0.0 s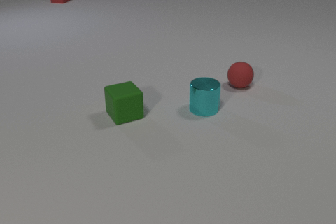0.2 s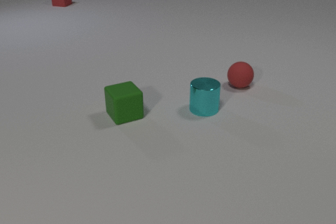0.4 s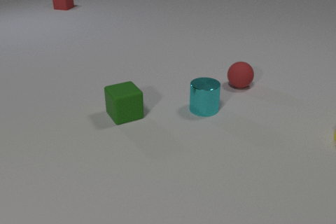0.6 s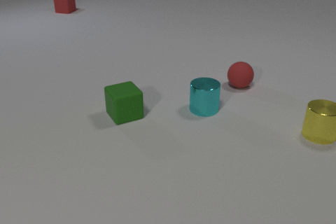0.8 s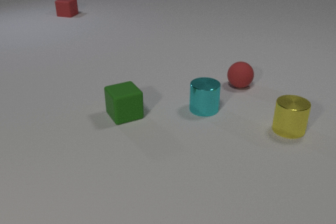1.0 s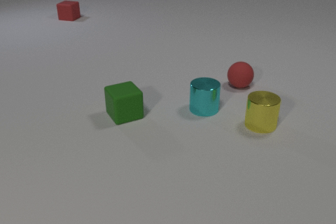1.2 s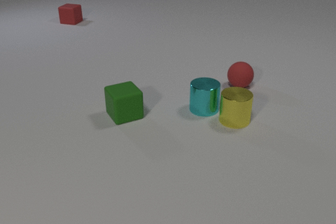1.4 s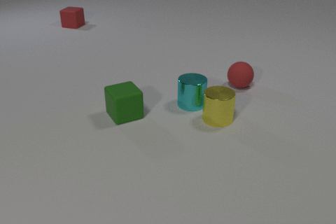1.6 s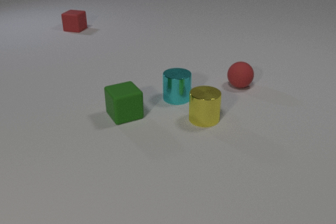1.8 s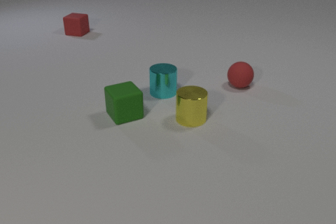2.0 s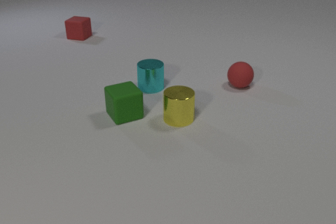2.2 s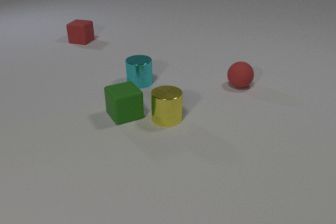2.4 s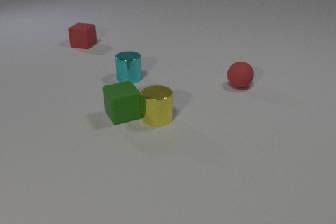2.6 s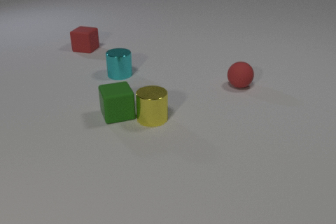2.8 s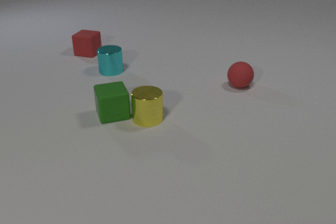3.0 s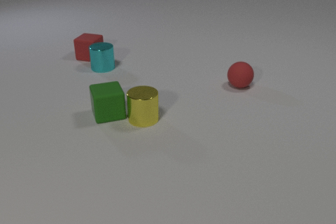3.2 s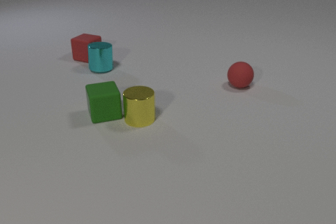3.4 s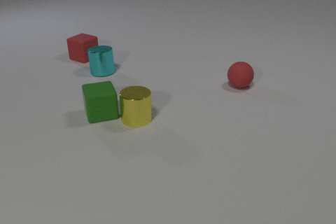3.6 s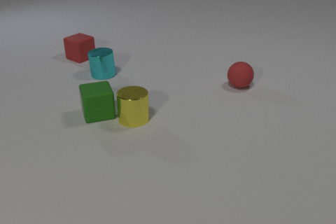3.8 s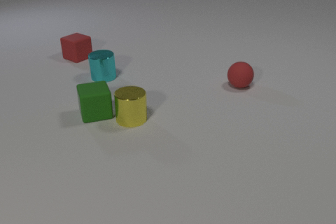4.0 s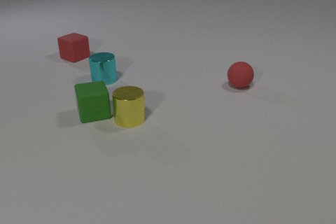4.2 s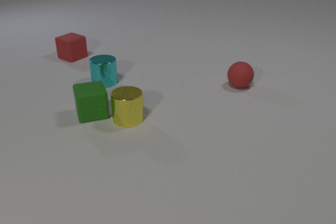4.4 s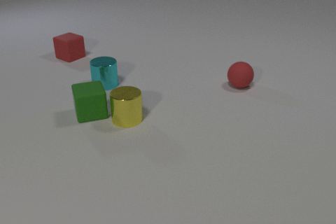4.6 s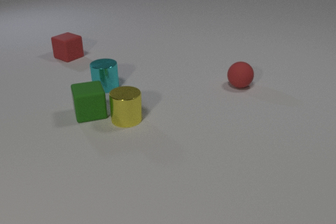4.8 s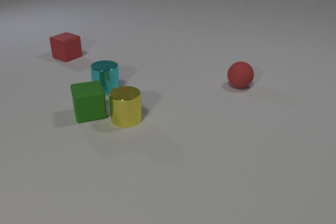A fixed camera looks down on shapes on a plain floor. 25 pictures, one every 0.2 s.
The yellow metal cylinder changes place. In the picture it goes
to the left.
The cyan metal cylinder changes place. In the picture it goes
to the left.
0.0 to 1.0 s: The yellow metal cylinder comes in at the right edge, slides to the left. The red rubber cube slides toward the camera.
1.0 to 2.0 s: The yellow metal cylinder slides to the left. The cyan metal cylinder slides to the left and away from the camera. The red rubber cube slides toward the camera. The yellow metal cylinder and the cyan metal cylinder collide.
2.0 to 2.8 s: The yellow metal cylinder slides to the left. The cyan metal cylinder slides away from the camera and to the left. The red rubber cube slides toward the camera. The green rubber cube slides to the left. The yellow metal cylinder and the green rubber cube collide.
2.8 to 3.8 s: The yellow metal cylinder slides to the left. The cyan metal cylinder slides toward the camera and to the left. The red rubber cube slides to the left and toward the camera, spins clockwise seen from above by about 15 degrees, its near face sliding to the left. The green rubber cube slides to the left. The cyan metal cylinder and the red rubber cube collide.
3.8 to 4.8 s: The cyan metal cylinder slides toward the camera. The red rubber cube slides to the left. The green rubber cube moves, and ends about where it began.
What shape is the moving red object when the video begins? cube.
What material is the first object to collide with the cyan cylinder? metal.
How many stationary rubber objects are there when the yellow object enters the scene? 2.
